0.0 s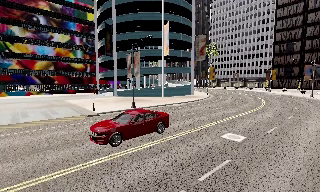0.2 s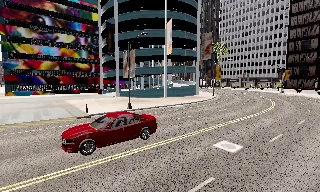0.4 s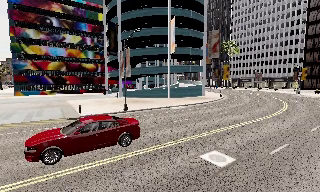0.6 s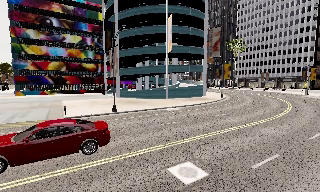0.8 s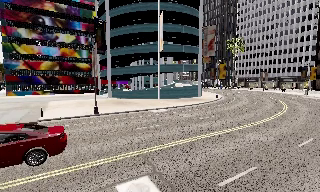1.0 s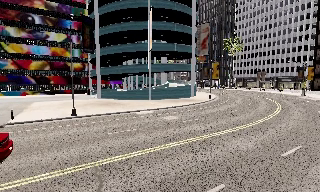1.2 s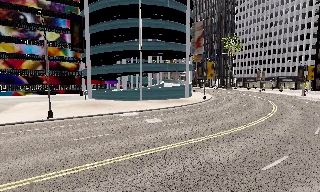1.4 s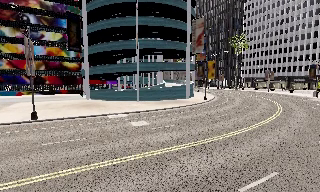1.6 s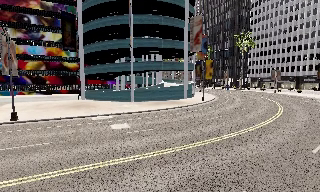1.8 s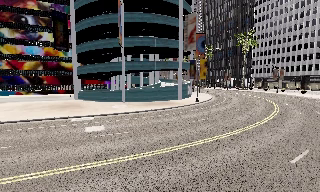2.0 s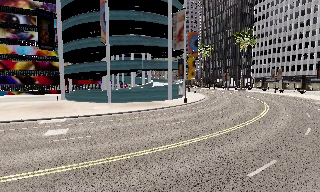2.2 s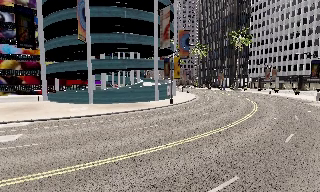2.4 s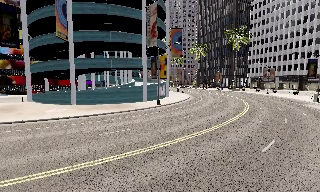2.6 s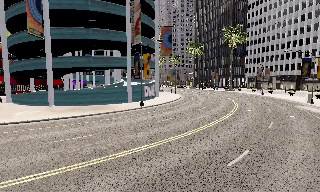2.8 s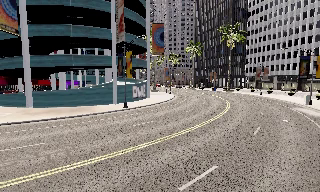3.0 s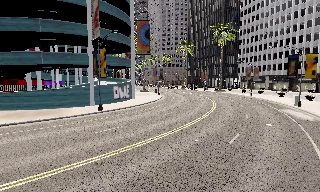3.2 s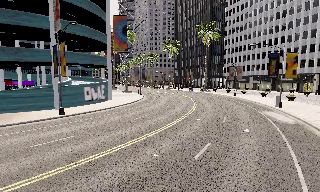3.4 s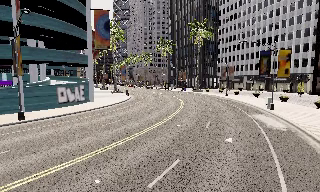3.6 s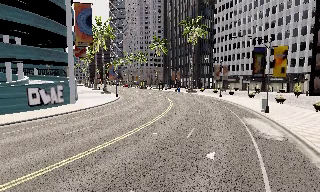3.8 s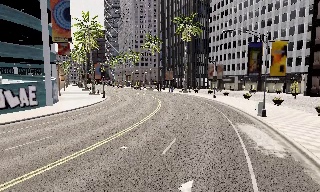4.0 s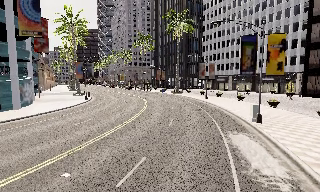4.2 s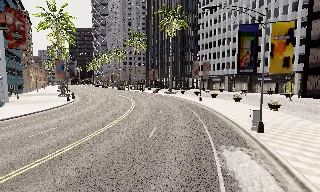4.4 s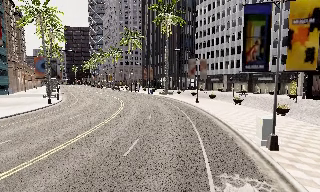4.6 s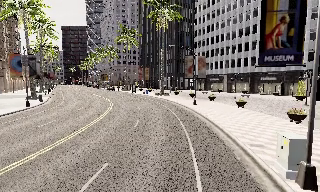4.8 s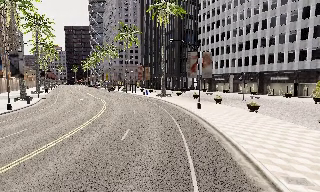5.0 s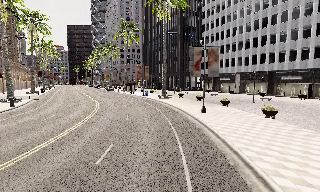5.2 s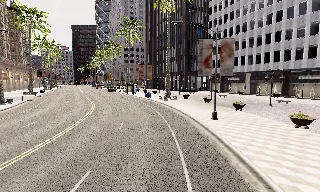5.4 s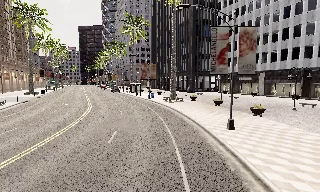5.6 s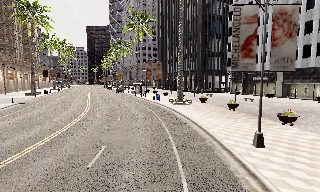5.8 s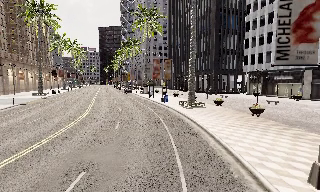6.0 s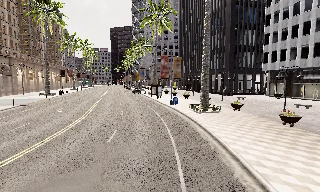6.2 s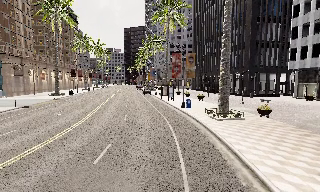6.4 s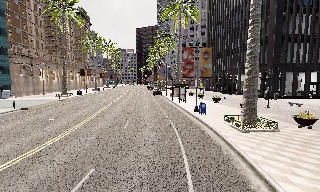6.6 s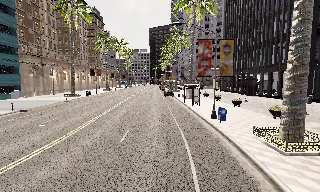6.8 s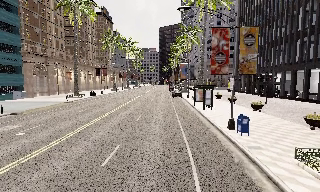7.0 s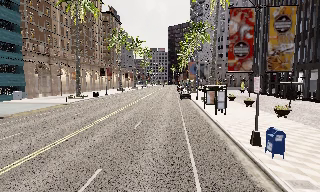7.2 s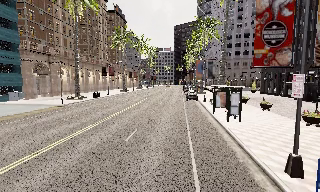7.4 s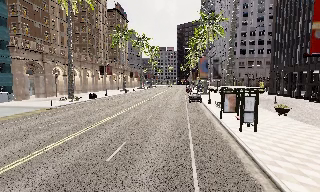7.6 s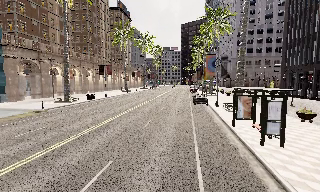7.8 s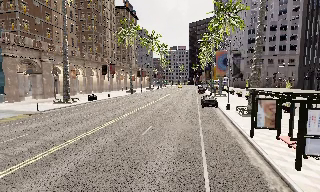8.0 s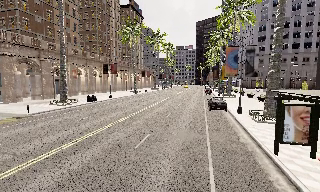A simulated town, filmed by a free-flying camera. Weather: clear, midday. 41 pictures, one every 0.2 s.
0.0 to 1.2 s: The camera pans to its left, which is counterclockwise from overhead, by about 10 degrees. It travels to its right and forward, about 11 m, so close, fixed things drift to the left.
1.2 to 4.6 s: The camera travels to its right and forward, about 40 m, so close, fixed things drift to the left.
4.6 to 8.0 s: The camera pans to its left, which is counterclockwise from overhead, by about 45 degrees. It travels forward, about 45 m.
The film runs forward here.
